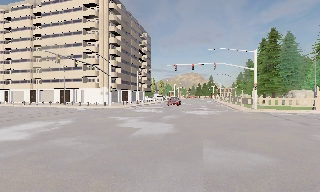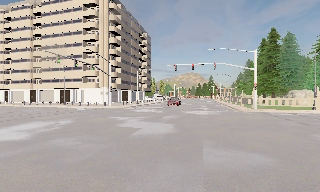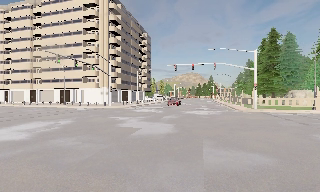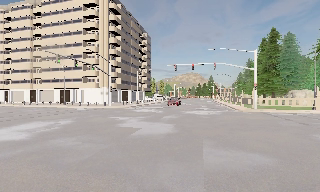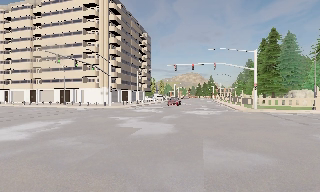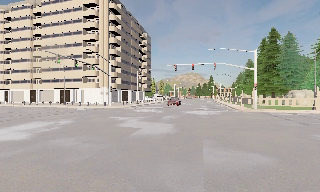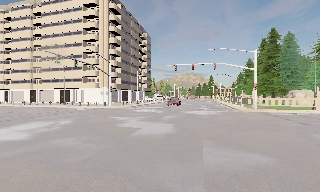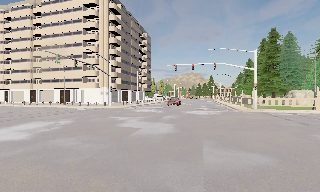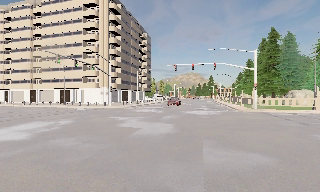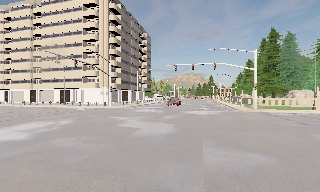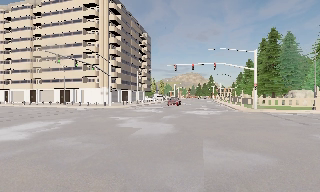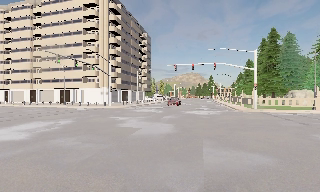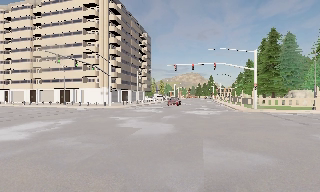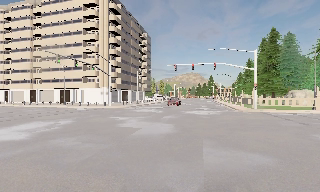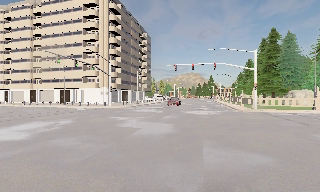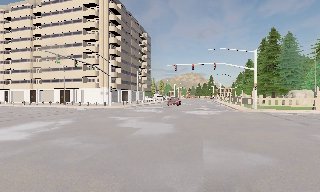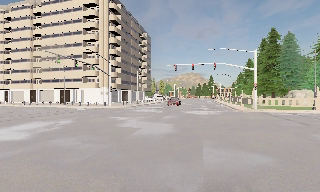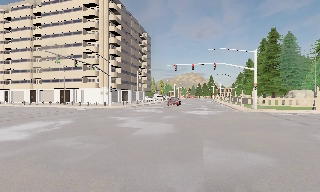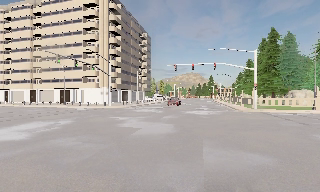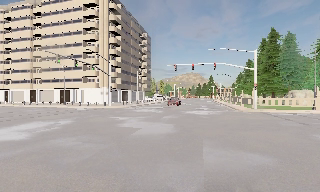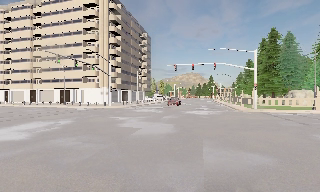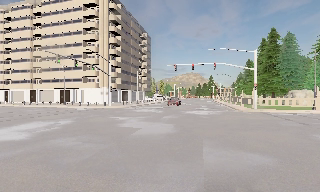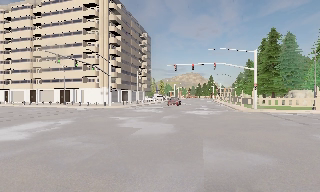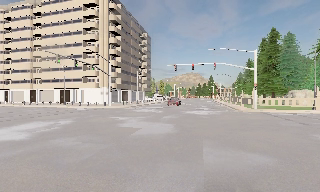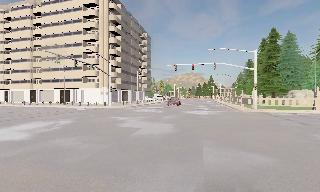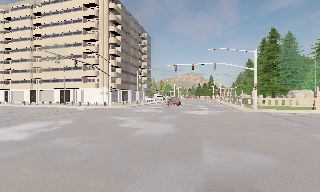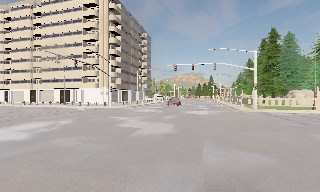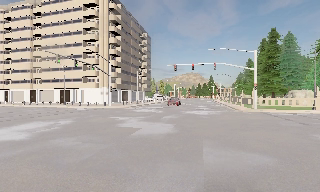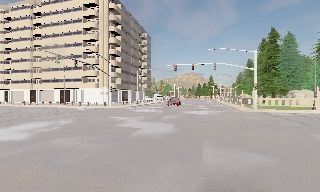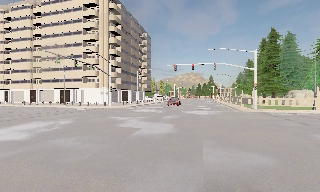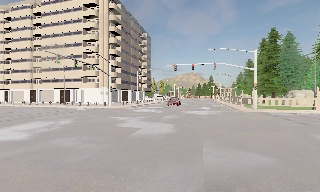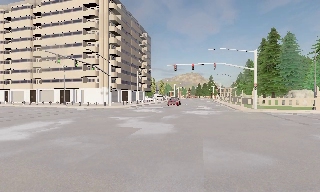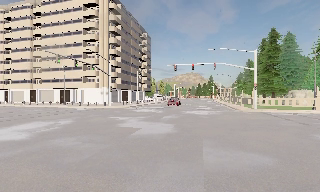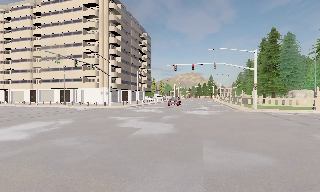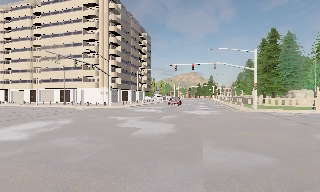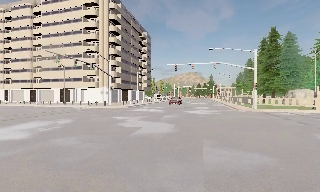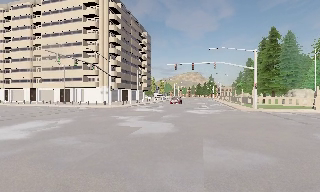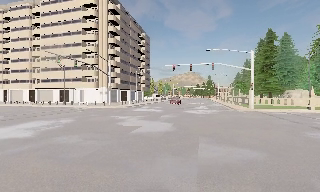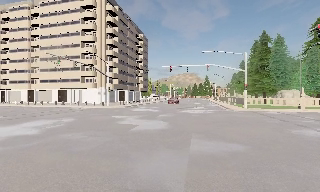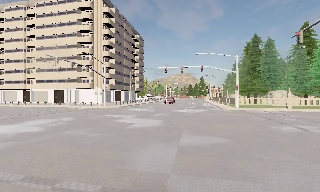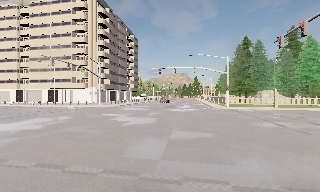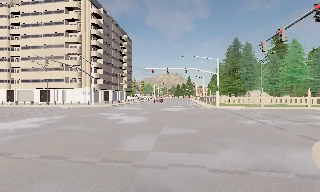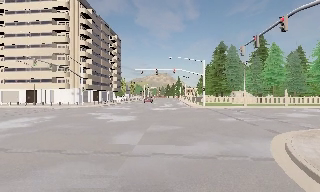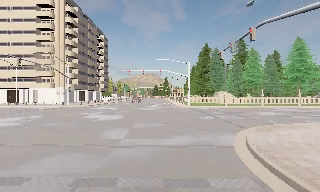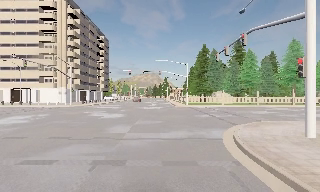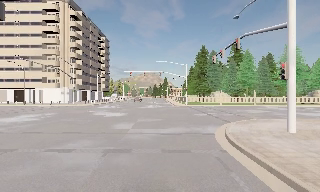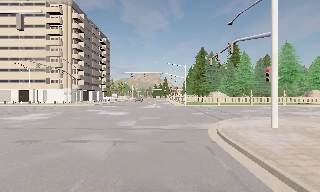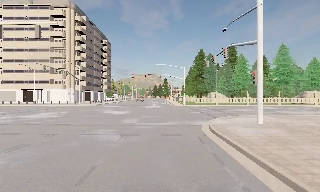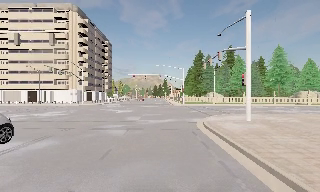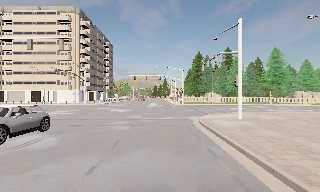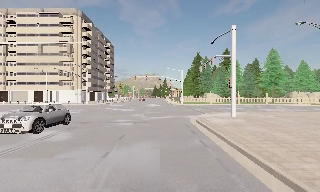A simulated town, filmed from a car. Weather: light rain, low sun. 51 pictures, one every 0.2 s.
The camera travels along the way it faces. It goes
backward.
0.0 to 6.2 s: The camera keeps its place and its aim.
6.2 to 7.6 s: The camera travels backward, about 1 m, so what stands in front gets smaller. It gains speed.
7.6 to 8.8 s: The scene slides to the left, as the camera pans about 15 degrees to its right. It travels backward, about 5 m, so what stands in front gets smaller.
8.8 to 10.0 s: The camera travels backward, about 7 m, so what stands in front gets smaller.
The film runs backward here.
